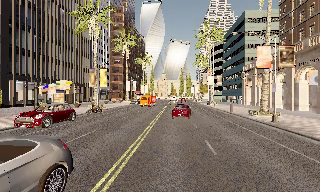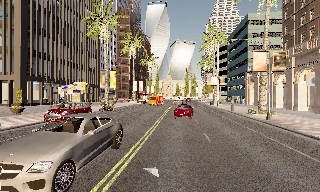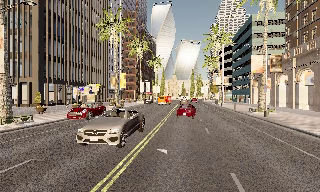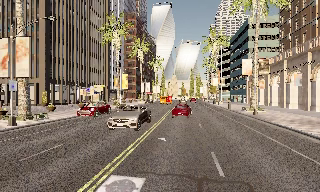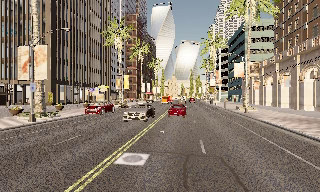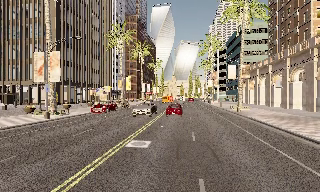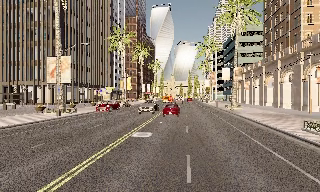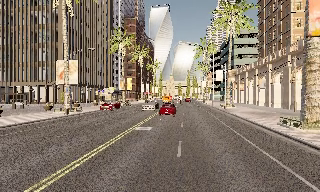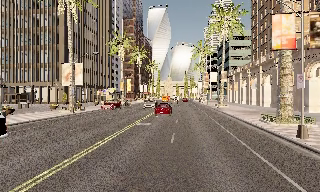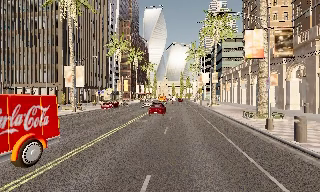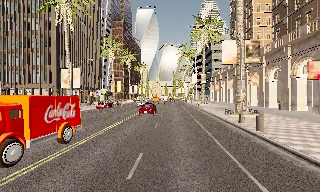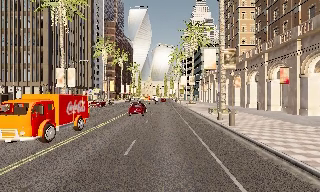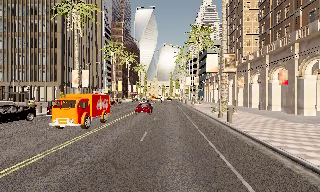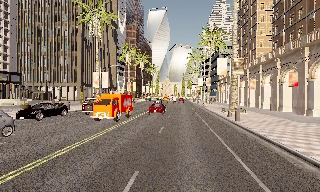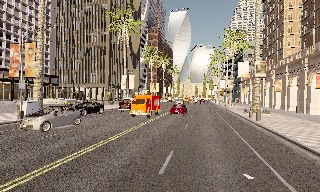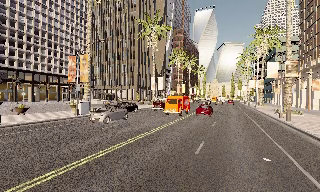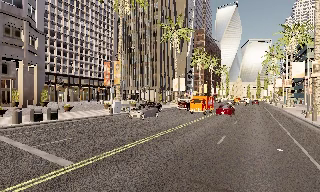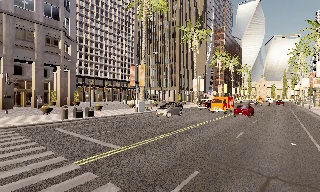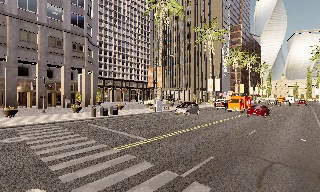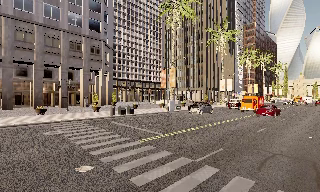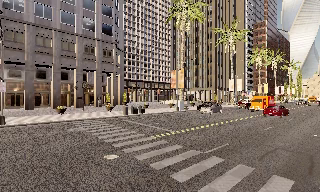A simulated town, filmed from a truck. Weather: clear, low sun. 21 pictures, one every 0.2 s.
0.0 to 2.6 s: The camera travels backward, about 25 m, so what stands in front gets smaller.
2.6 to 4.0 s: The camera swings to its left by about 40 degrees, and the scene slides to the right. It travels backward, about 11 m. It loses speed.
The film runs backward here.
